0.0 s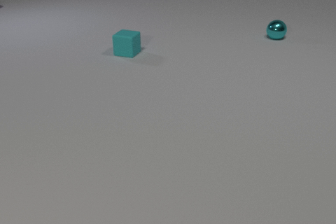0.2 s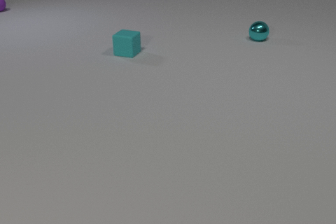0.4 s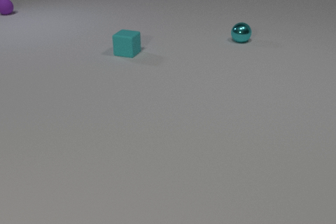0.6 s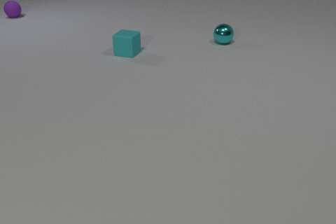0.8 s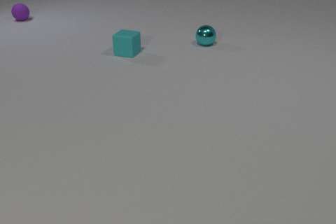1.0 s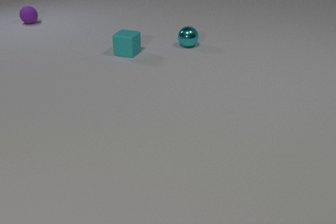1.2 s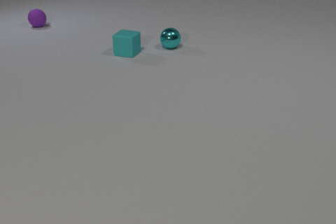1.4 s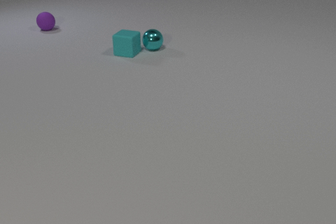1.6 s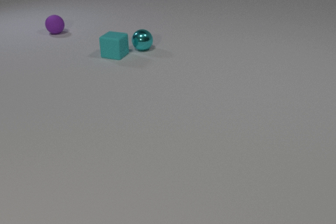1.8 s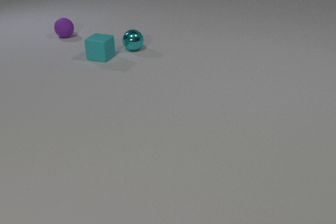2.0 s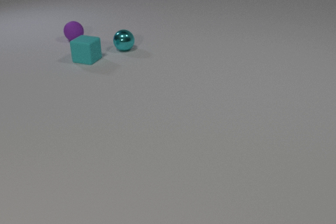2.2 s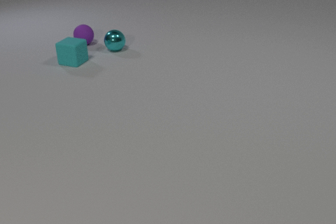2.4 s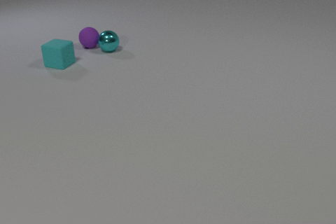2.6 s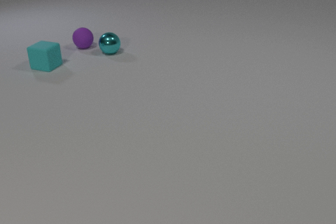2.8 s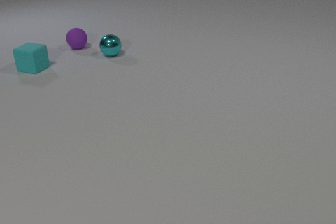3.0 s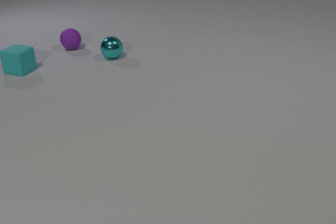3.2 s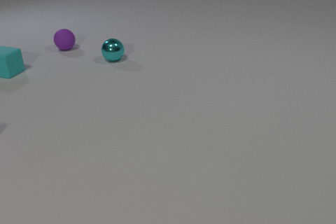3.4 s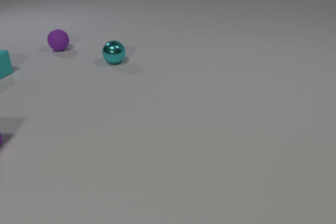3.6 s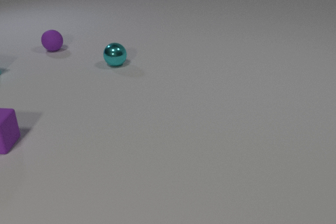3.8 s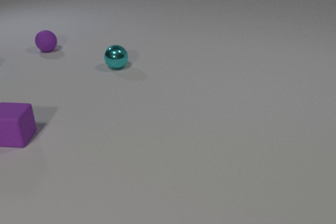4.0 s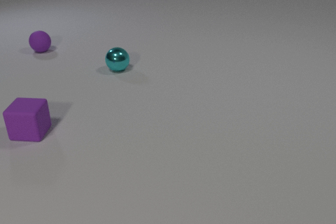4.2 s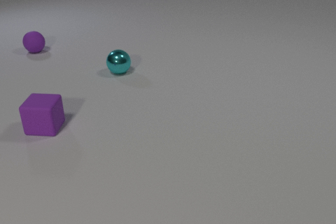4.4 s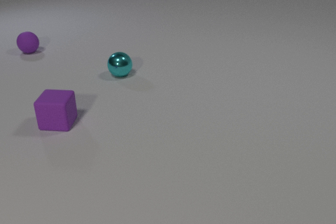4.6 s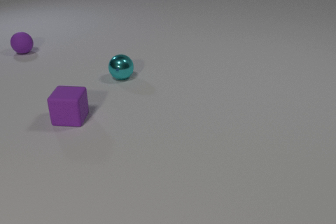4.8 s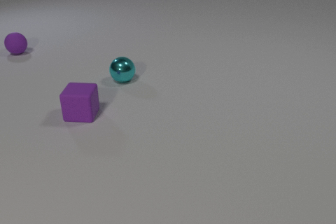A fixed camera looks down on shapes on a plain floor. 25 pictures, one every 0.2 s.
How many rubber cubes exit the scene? 1.
Are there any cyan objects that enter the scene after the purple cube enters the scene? no.
What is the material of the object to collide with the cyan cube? metal.
0.0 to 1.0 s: The cyan metal sphere rolls to the left and toward the camera. The purple rubber sphere comes in at the left edge, rolls toward the camera and to the right.
1.0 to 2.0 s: The cyan metal sphere rolls to the left. The cyan rubber cube slides to the left. The purple rubber sphere rolls toward the camera and to the right. The cyan metal sphere and the cyan rubber cube collide.
2.0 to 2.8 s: The cyan metal sphere rolls toward the camera and to the left. The cyan rubber cube slides to the left. The purple rubber sphere rolls toward the camera. The cyan metal sphere and the purple rubber sphere collide.
2.8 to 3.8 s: The cyan metal sphere rolls toward the camera. The cyan rubber cube slides to the left, leaves at the left edge. The purple rubber sphere rolls to the left. The purple rubber cube comes in at the left edge, slides to the right.
3.8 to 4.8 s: The cyan metal sphere rolls toward the camera. The purple rubber sphere rolls to the left. The purple rubber cube slides to the right.
